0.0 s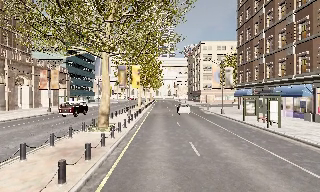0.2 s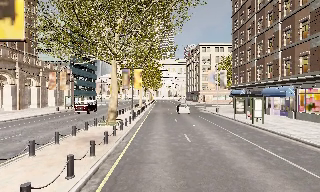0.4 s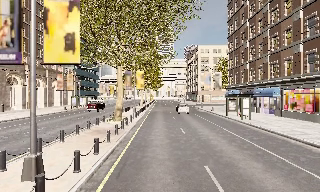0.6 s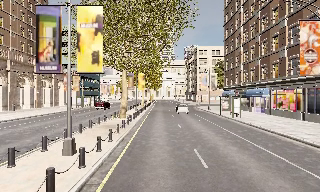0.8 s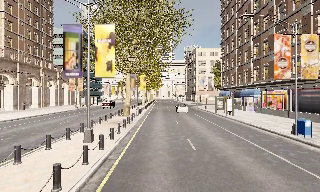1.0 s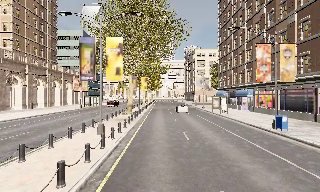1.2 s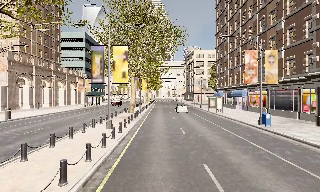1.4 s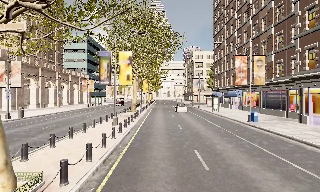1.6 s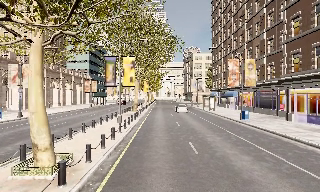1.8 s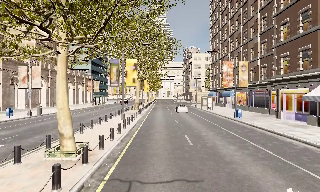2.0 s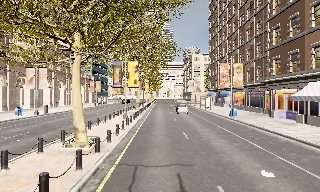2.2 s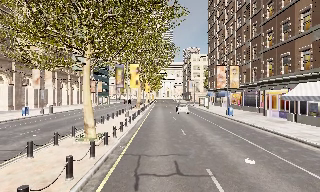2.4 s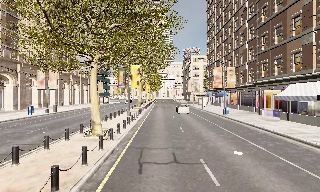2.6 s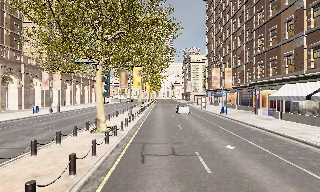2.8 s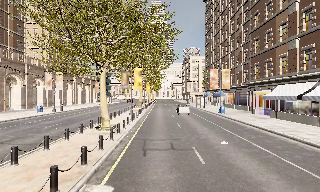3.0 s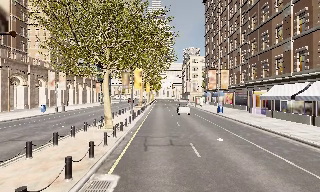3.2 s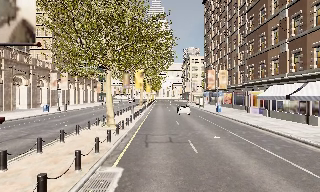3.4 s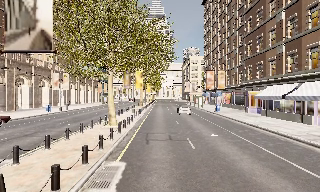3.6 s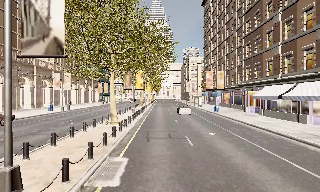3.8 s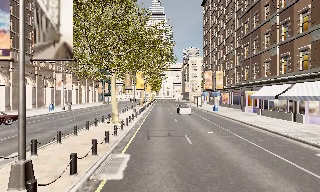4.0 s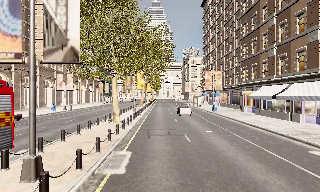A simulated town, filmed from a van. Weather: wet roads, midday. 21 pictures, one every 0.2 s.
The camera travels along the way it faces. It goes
backward.
0.0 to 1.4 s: The camera travels backward, about 13 m, so what stands in front gets smaller.
1.4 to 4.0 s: The camera travels backward, about 11 m, so what stands in front gets smaller. It loses speed.
The film runs backward here.
